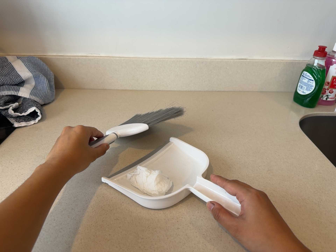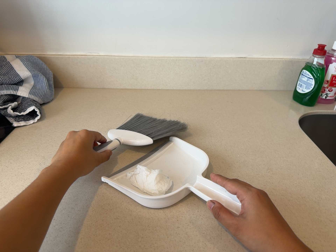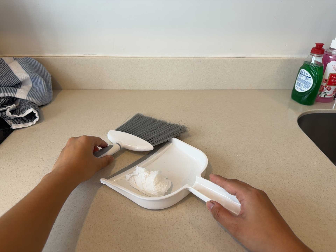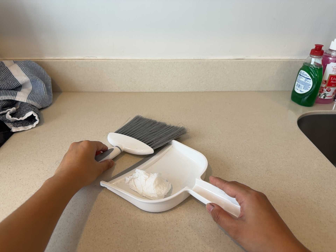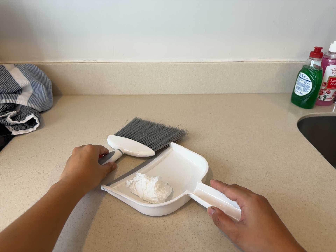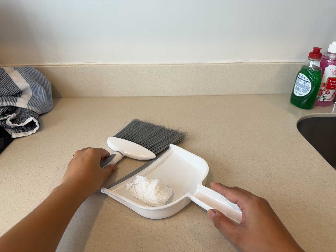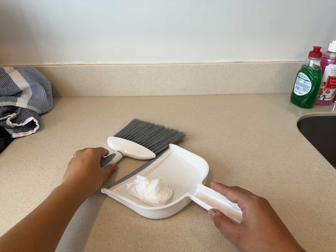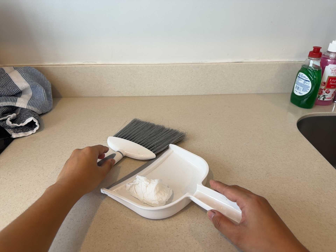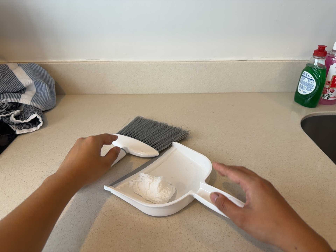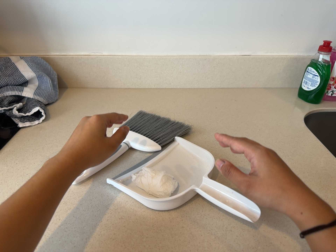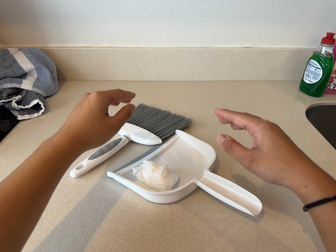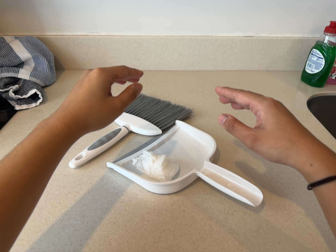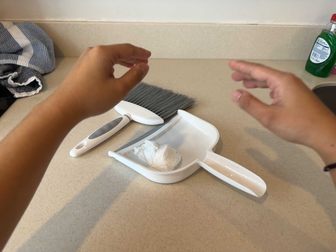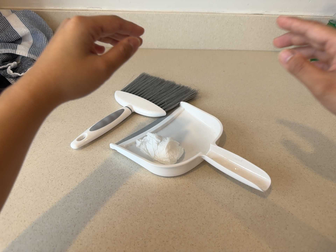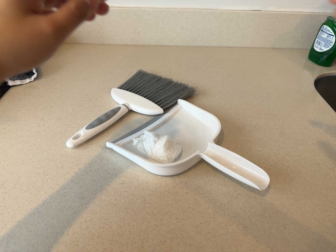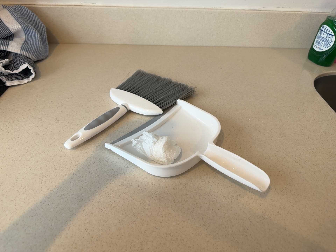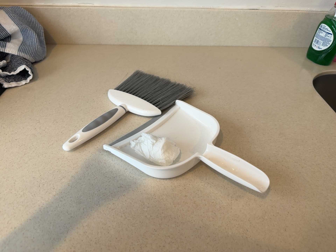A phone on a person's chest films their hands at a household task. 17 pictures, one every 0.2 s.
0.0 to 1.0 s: The camera keeps its place and its aim.
1.0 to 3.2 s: The camera's aim tips toward the bottom of its view by about 10 degrees, and the scene shifts upward.
The film runs forward here.
